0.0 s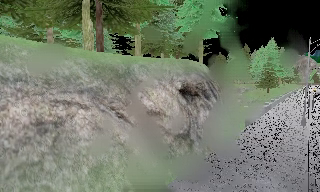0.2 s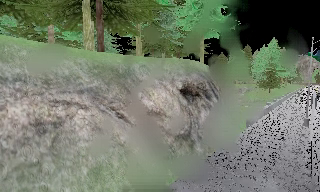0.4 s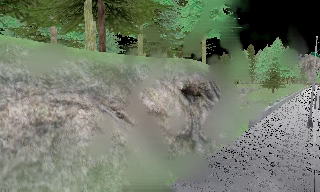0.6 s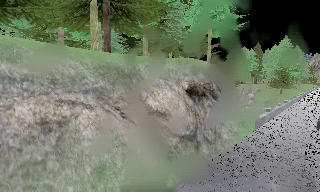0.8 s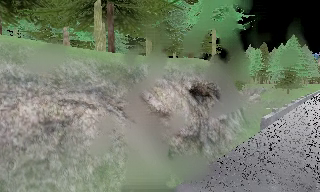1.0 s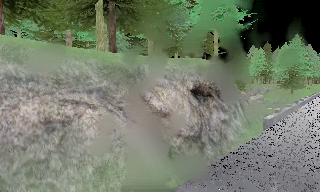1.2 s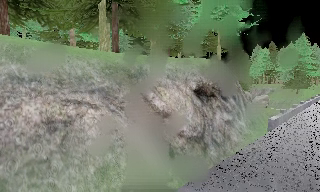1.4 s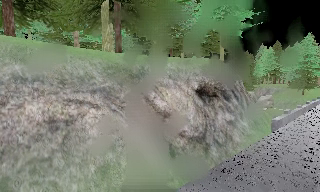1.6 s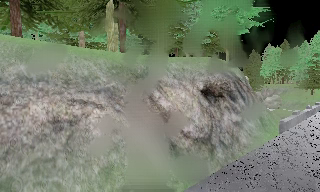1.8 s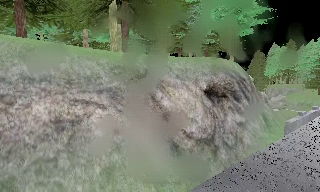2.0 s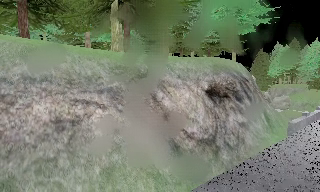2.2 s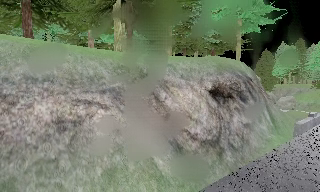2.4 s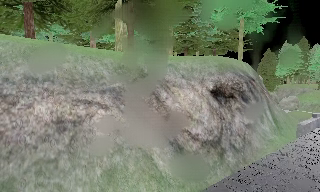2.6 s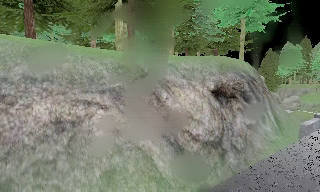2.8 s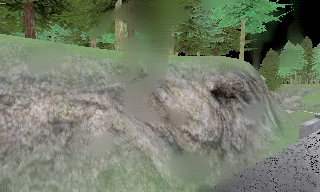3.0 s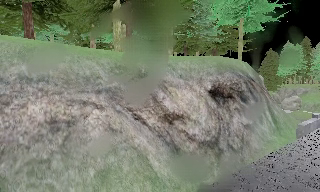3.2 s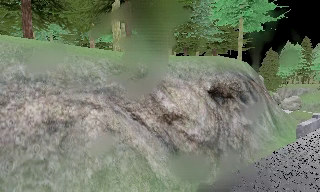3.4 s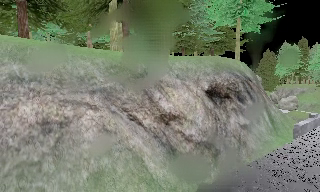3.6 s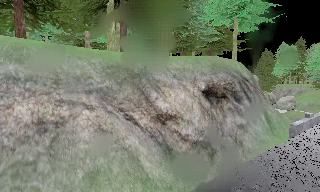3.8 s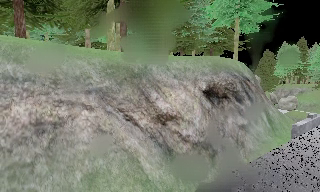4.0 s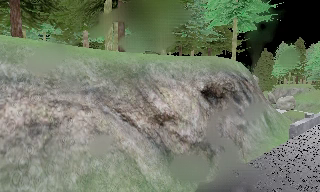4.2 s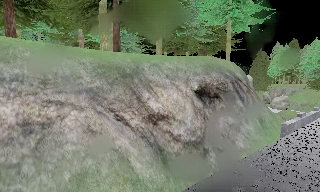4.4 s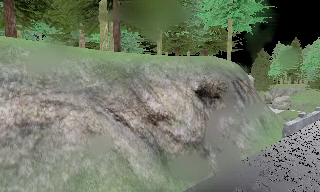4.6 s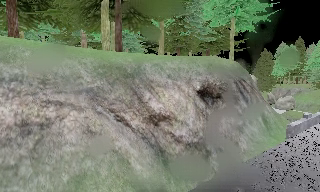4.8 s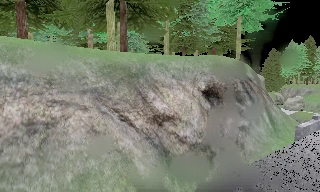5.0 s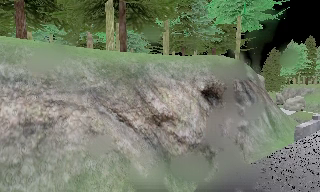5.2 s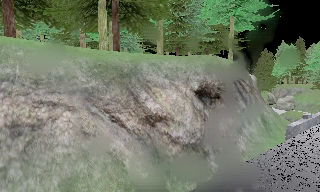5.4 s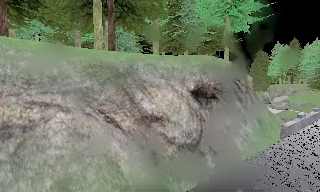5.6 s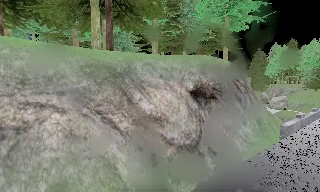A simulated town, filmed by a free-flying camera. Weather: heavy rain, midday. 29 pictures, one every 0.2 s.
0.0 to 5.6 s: The camera pans to its left, which is counterclockwise from overhead, by about 10 degrees. It travels to its right and forward, about 2.5 m.
The film runs backward here.
